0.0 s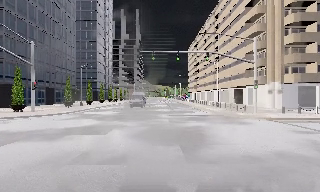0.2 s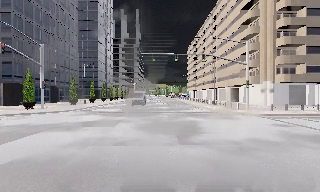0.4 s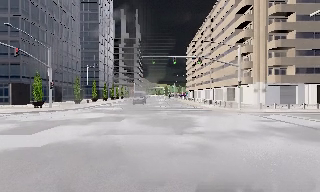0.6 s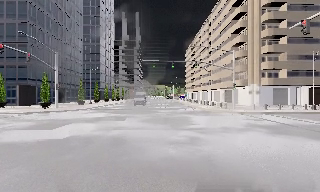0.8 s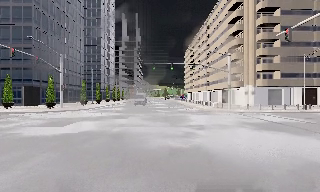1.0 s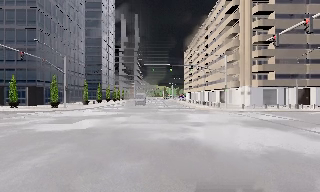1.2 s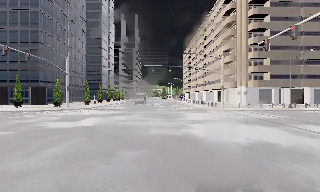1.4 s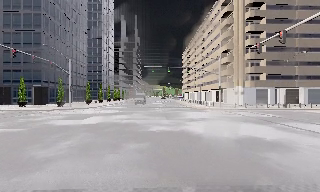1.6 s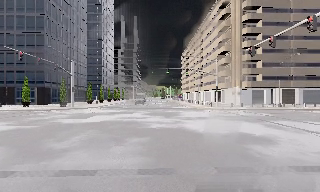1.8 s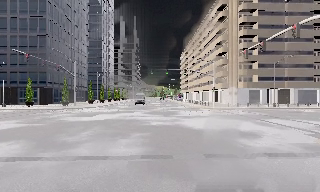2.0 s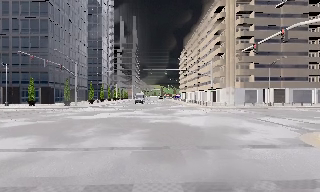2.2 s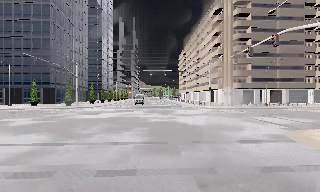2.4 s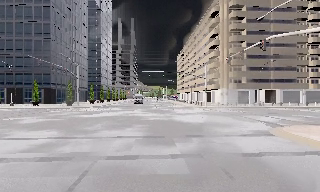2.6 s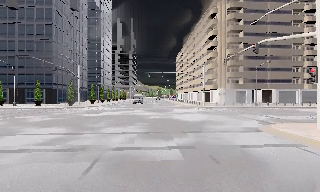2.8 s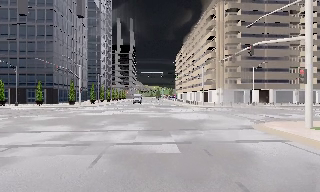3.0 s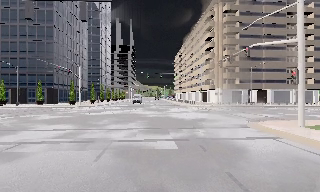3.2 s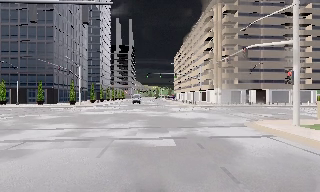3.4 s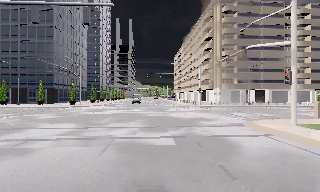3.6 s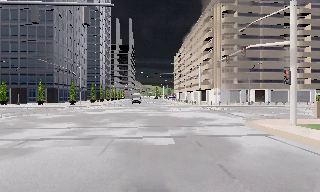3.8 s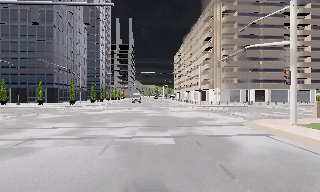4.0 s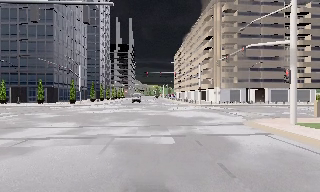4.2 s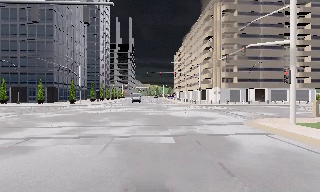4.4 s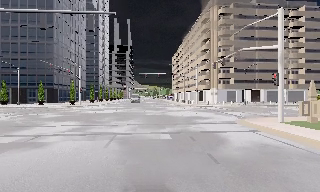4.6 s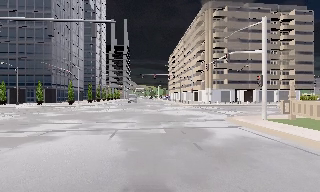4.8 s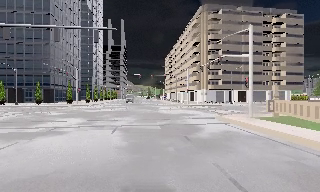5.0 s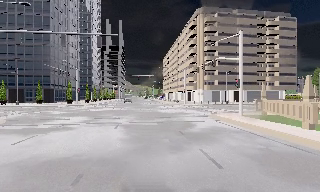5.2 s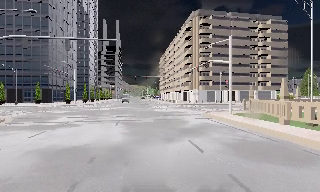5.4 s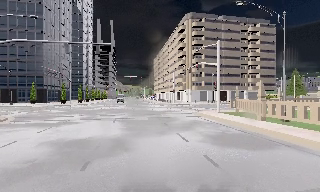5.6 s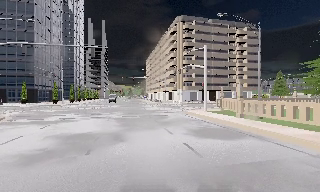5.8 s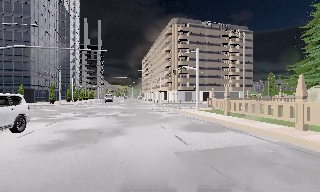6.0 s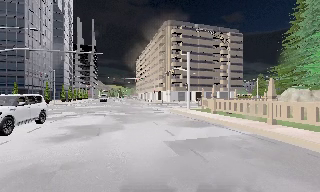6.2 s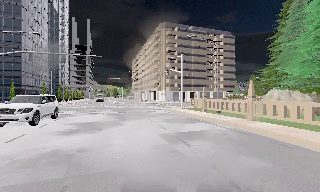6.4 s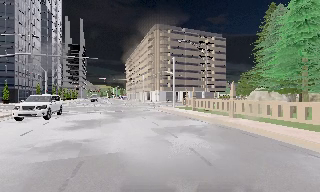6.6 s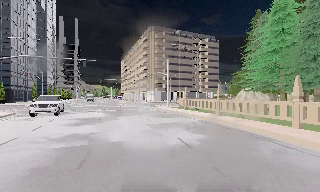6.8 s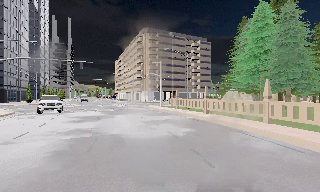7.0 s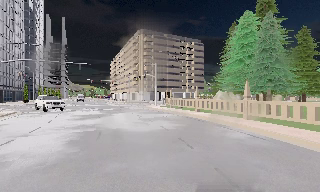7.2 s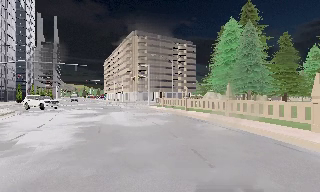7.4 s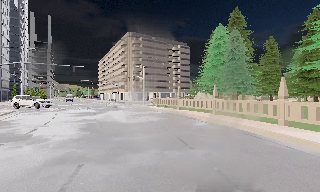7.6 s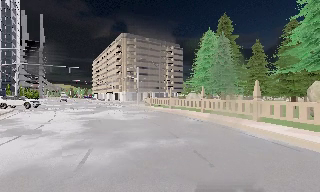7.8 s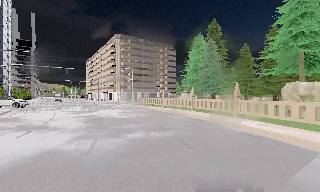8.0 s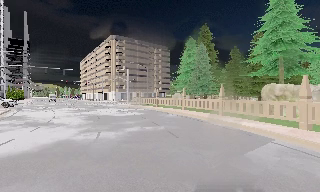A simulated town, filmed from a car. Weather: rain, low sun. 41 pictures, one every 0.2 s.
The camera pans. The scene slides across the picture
to the left.
The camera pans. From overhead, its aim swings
clockwise.
0.0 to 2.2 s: The camera travels backward, about 12 m, so what stands in front gets smaller. It loses speed.
2.2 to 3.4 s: The camera travels backward, about 3.5 m, so what stands in front gets smaller. It loses speed.
3.4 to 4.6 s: The camera travels backward, about 2 m, so what stands in front gets smaller. It gains speed.
4.6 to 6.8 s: The camera pans to its right, which is clockwise from overhead, by about 20 degrees. It travels backward, about 14 m, so what stands in front gets smaller.
6.8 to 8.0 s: The scene slides to the left, as the camera pans about 10 degrees to its right. It travels backward, about 9 m, so what stands in front gets smaller.
The film runs backward here.
